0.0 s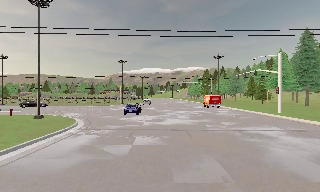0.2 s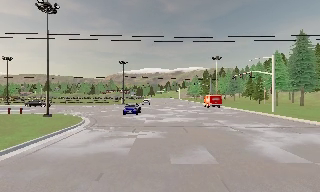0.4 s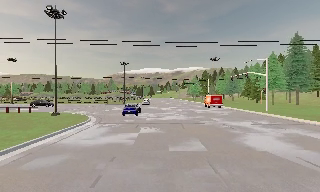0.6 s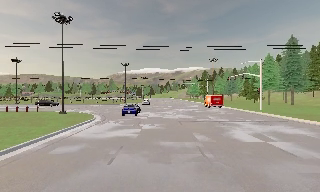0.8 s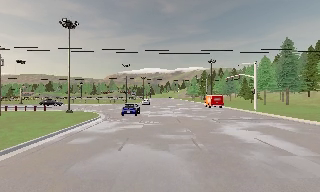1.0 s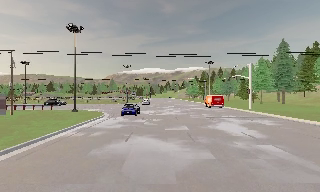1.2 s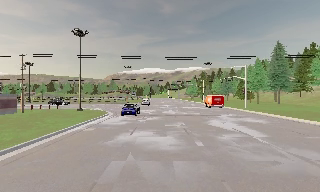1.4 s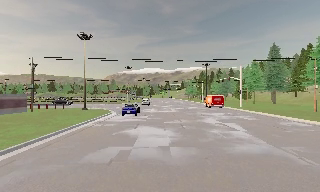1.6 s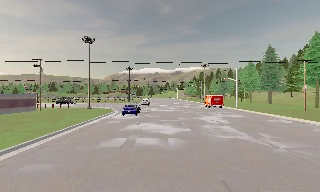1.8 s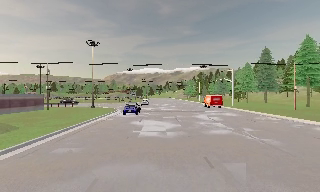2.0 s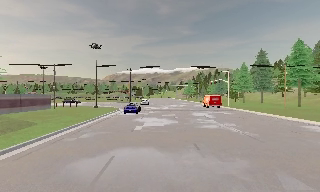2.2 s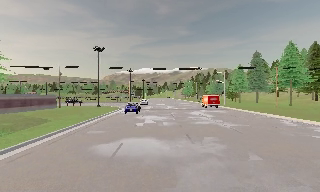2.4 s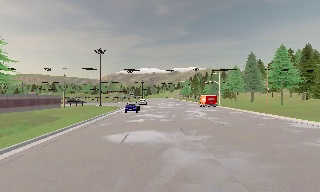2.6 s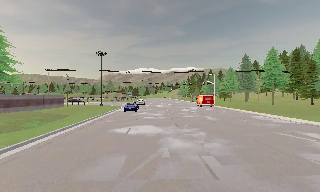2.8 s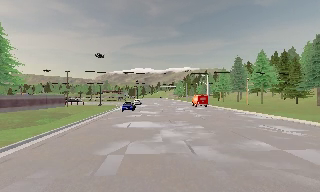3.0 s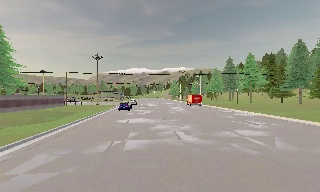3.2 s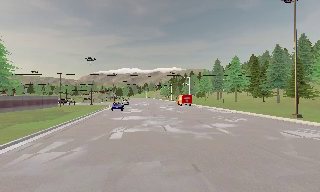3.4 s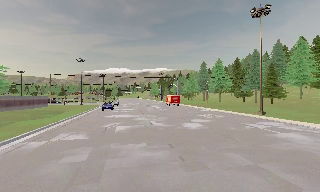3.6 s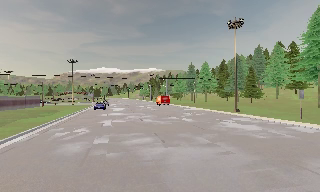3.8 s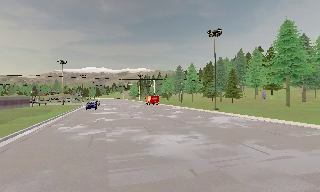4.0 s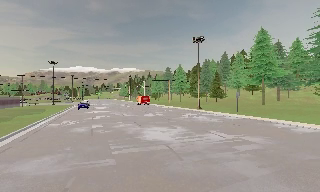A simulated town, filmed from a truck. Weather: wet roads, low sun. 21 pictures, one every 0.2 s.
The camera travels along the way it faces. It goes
backward.
0.0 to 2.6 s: The camera travels backward, about 20 m, so what stands in front gets smaller.
2.6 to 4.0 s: The scene slides to the left, as the camera pans about 20 degrees to its right. It travels backward, about 15 m, so what stands in front gets smaller.
The film runs backward here.
